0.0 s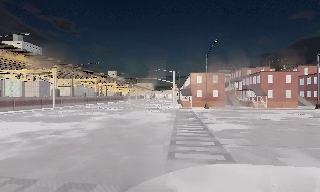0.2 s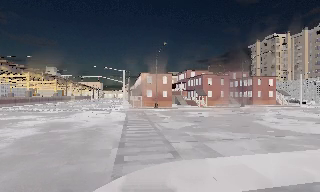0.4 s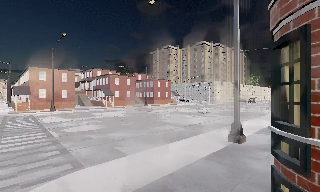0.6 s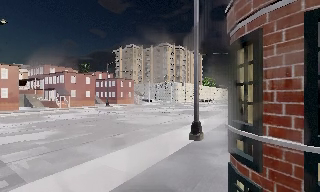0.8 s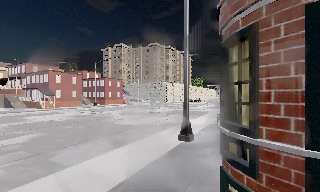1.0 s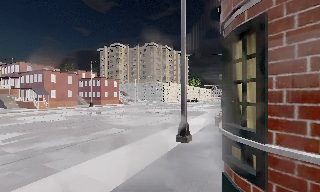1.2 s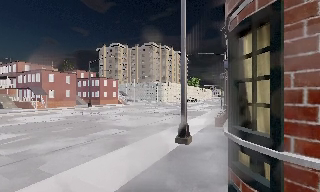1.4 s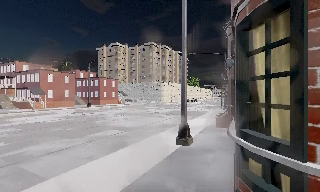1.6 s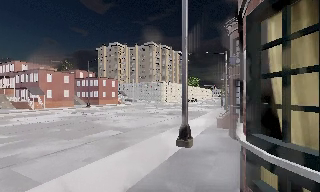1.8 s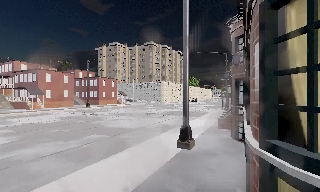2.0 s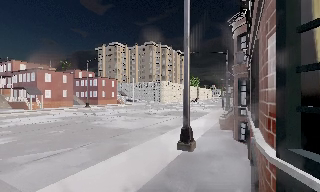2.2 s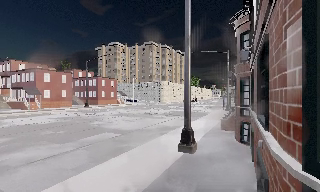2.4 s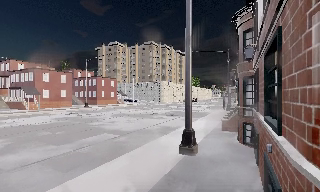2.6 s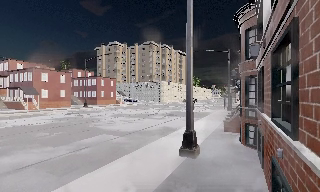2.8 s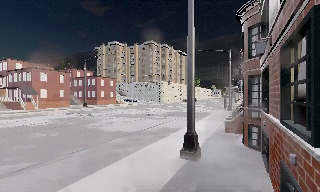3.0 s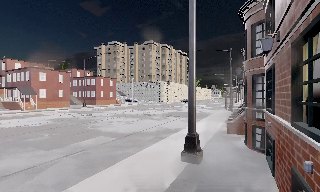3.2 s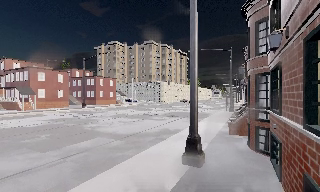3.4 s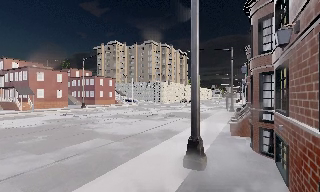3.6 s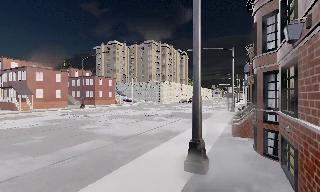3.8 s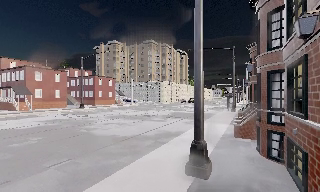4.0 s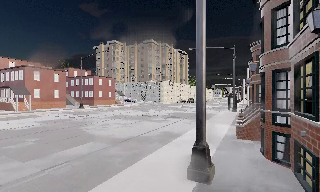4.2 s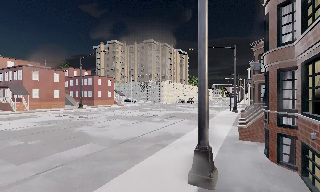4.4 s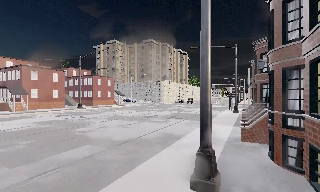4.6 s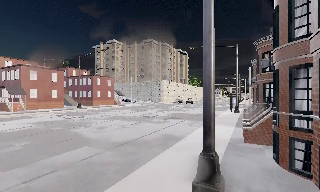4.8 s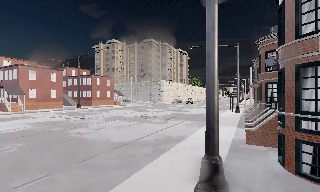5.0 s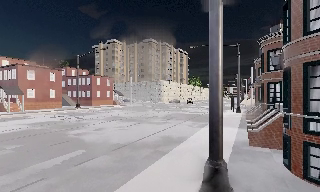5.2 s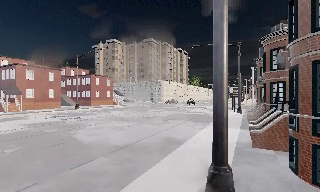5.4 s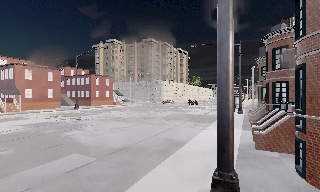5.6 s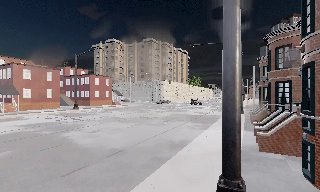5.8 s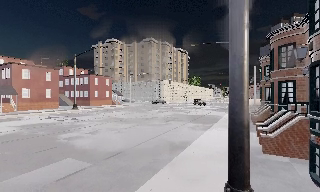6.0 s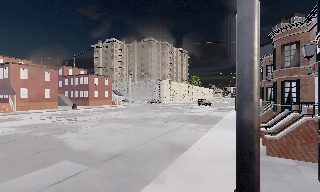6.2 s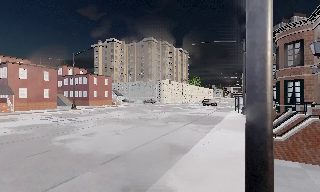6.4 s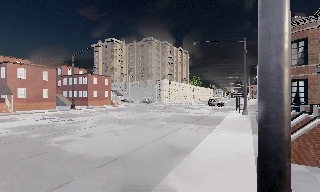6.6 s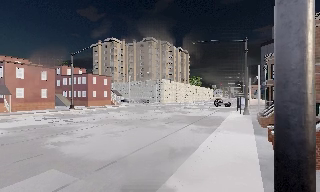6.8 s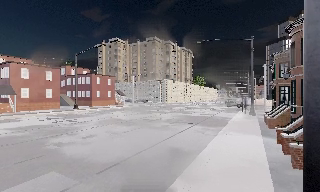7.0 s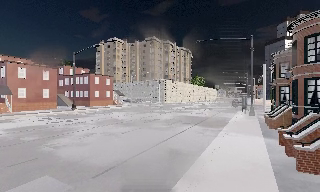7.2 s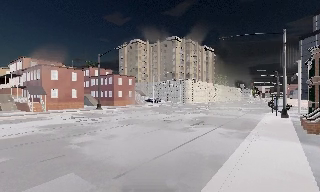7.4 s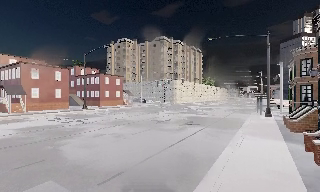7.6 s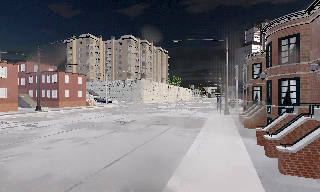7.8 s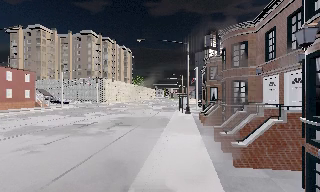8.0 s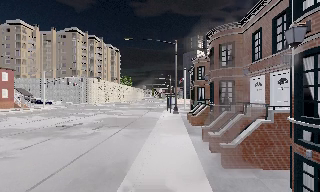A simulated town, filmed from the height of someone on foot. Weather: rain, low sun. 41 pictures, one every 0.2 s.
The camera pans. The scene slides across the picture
to the left.
The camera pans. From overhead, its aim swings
clockwise.
0.0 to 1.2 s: The scene slides to the left, as the camera pans about 70 degrees to its right. It travels forward, about 1.5 m.
1.2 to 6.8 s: The camera travels forward, about 7 m, so what stands in front looms larger.
6.8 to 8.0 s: The scene slides to the left, as the camera pans about 25 degrees to its right. It travels forward, about 1.5 m, so what stands in front looms larger.
The film runs forward here.
